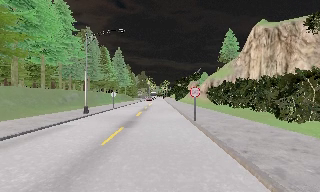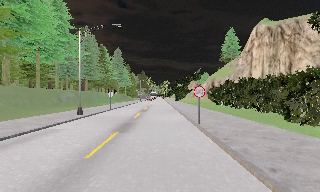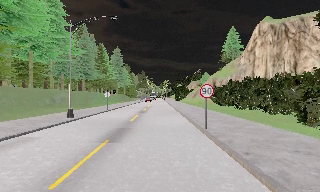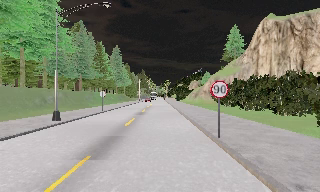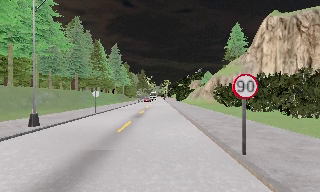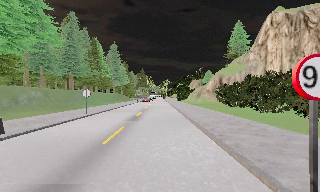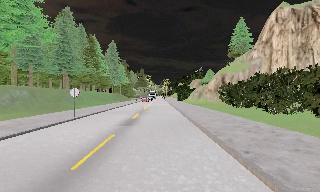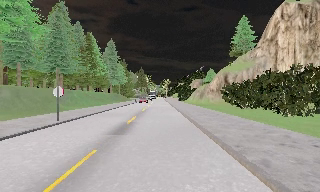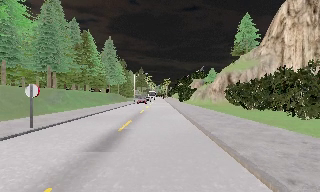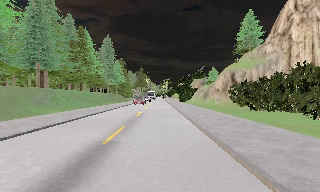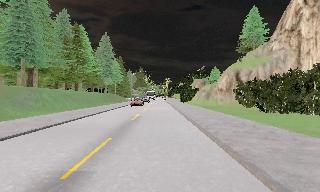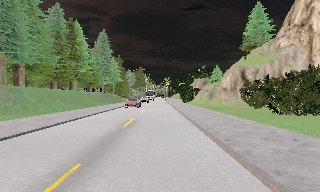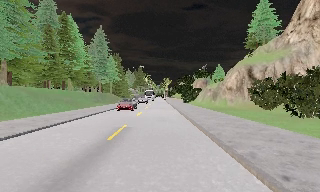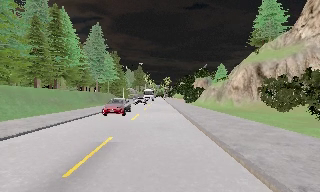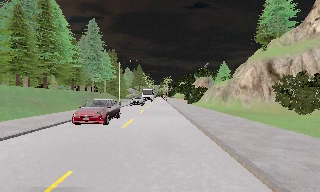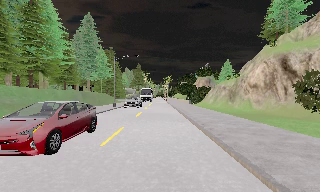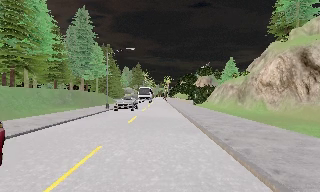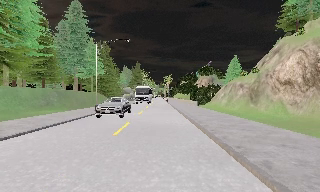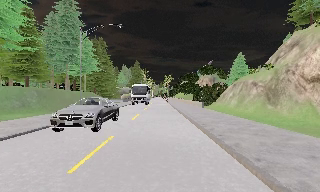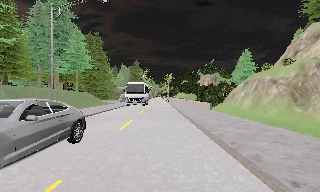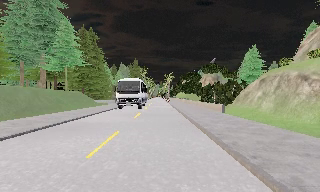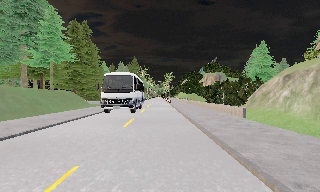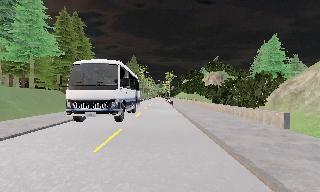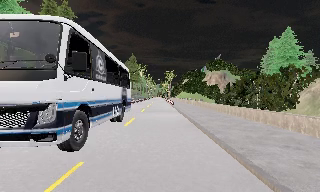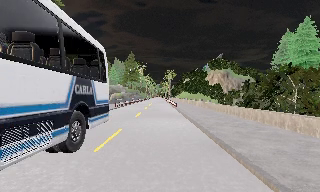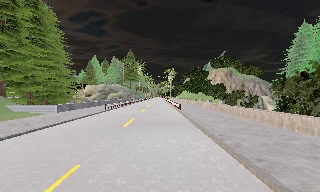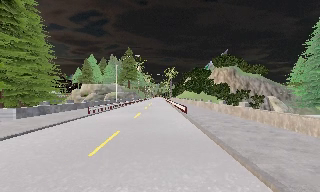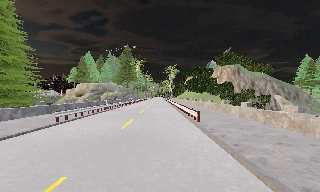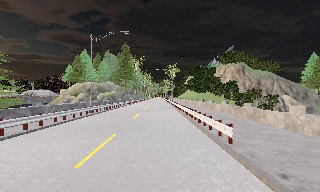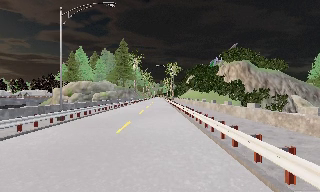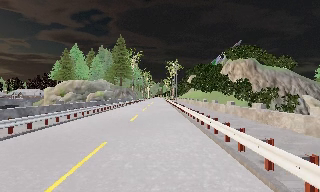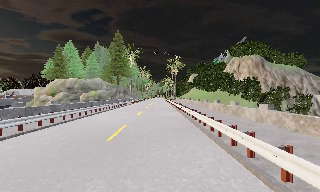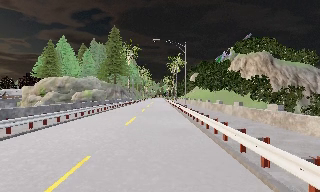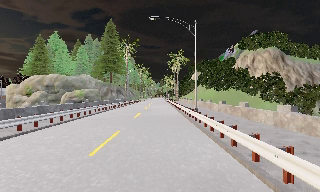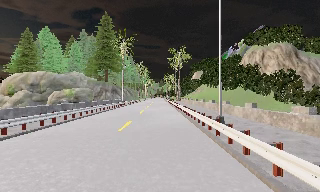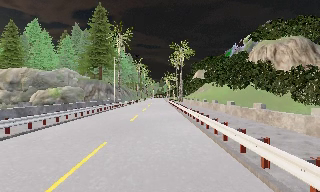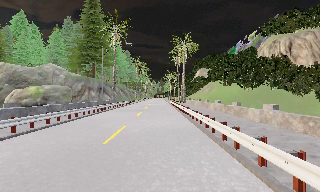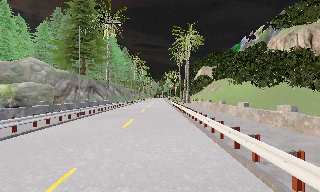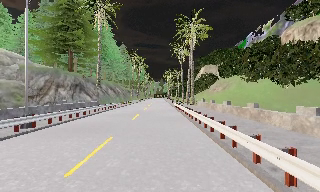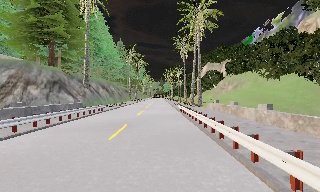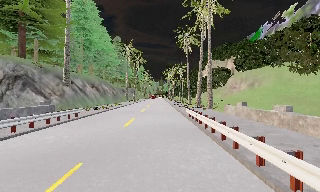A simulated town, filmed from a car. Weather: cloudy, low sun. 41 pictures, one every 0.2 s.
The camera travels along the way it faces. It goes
forward.
0.0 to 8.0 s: The camera travels forward, about 145 m, so what stands in front looms larger. It gains speed.
The film runs forward here.
